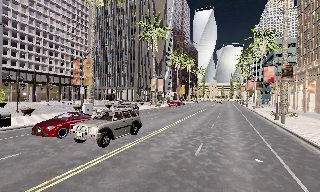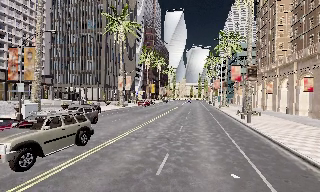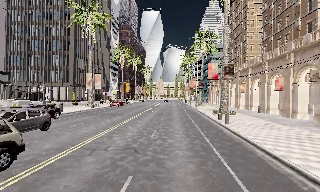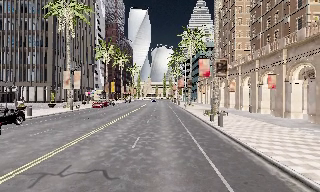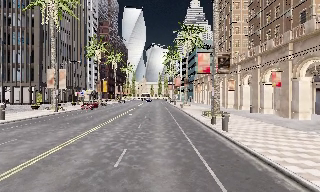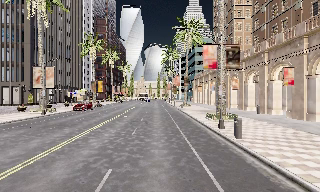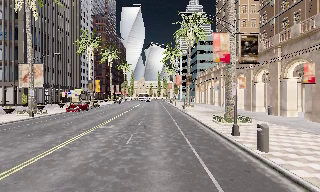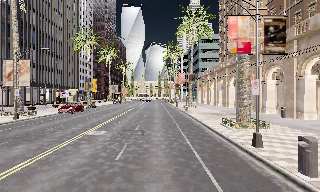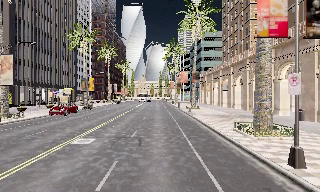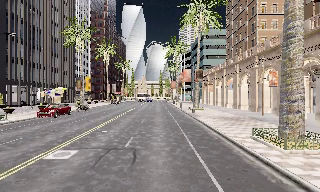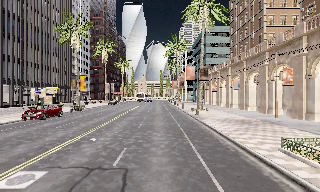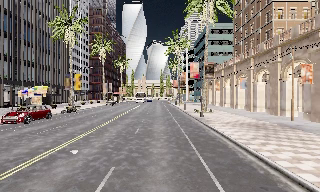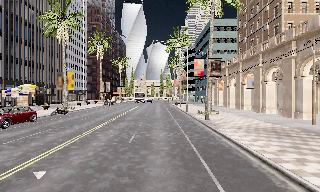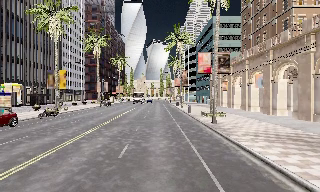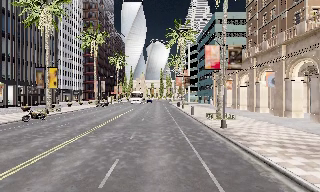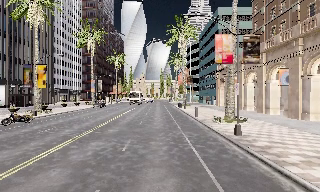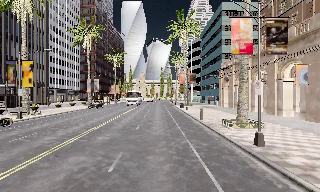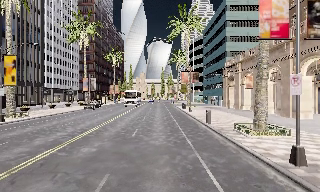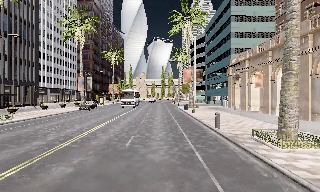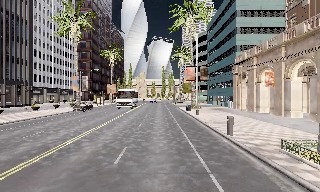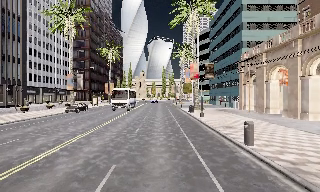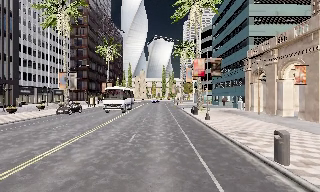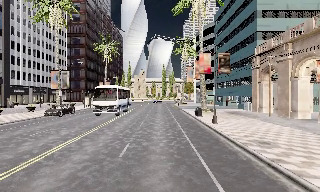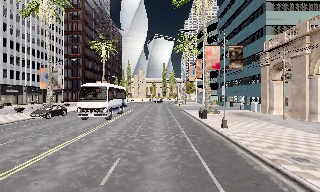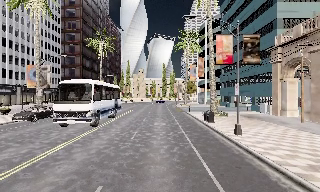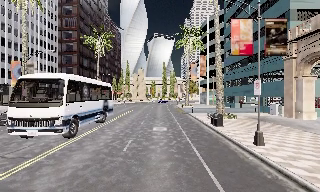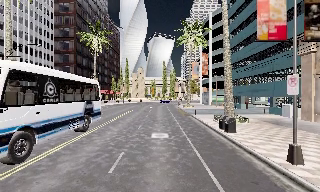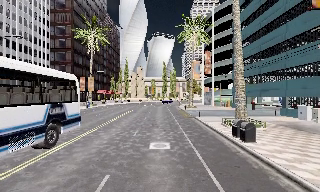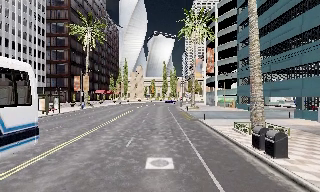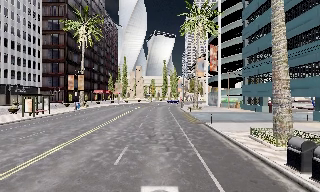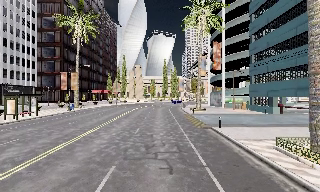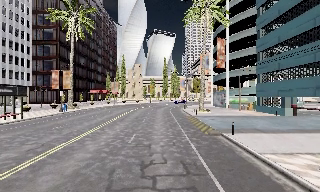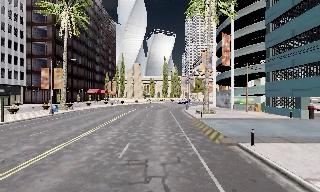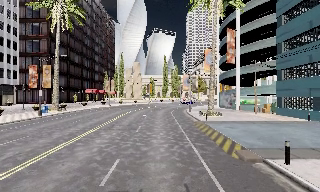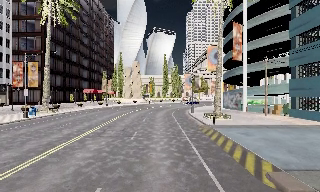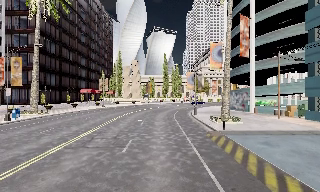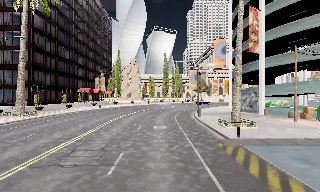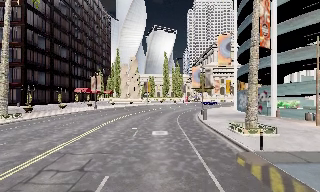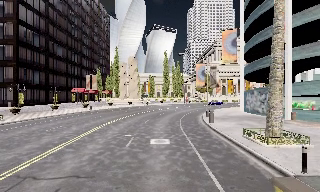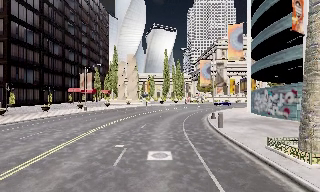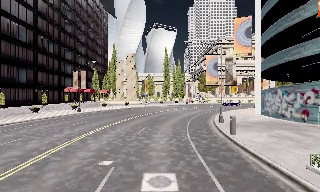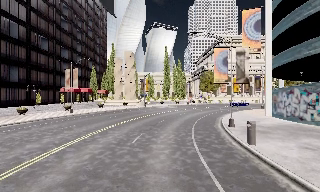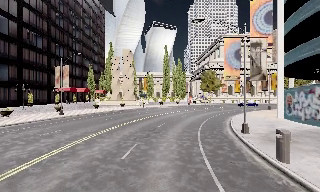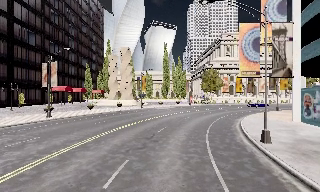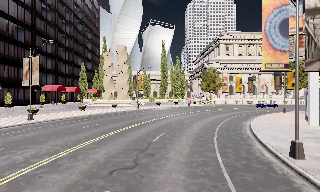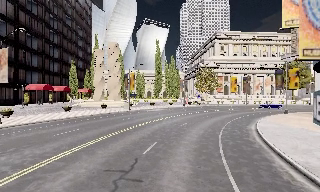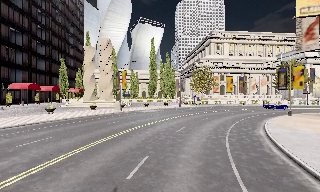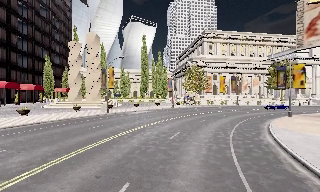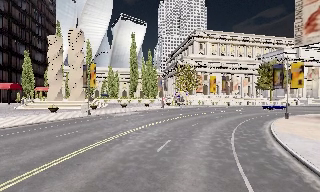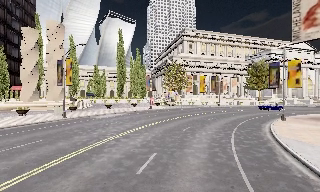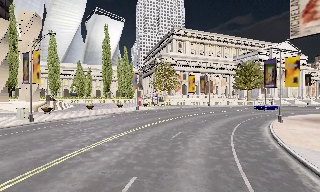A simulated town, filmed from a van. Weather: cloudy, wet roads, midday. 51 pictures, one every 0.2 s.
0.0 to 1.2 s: The scene slides to the left, as the camera pans about 25 degrees to its right. It travels forward, about 13 m, so what stands in front looms larger.
1.2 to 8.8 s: The camera travels forward, about 85 m, so what stands in front looms larger.
8.8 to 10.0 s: The scene slides to the left, as the camera pans about 20 degrees to its right. It travels forward, about 13 m, so what stands in front looms larger.
The film runs forward here.
